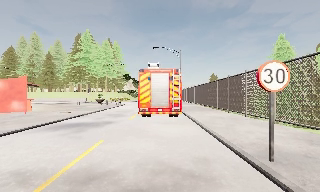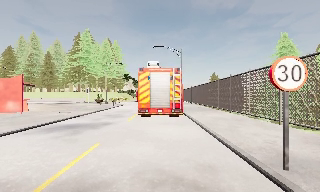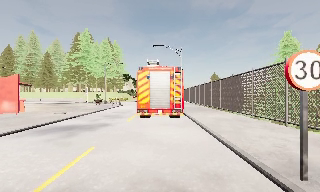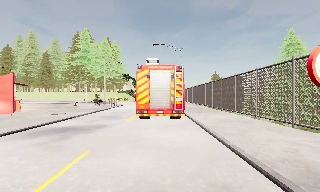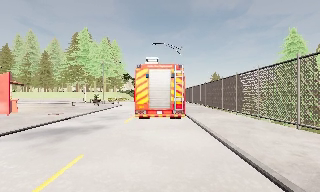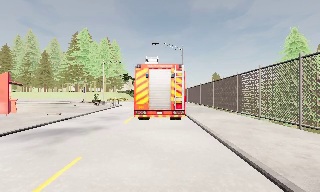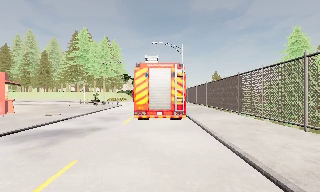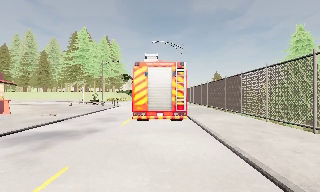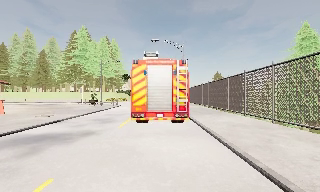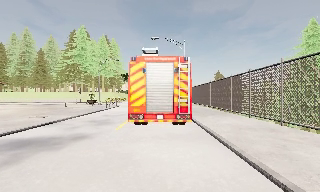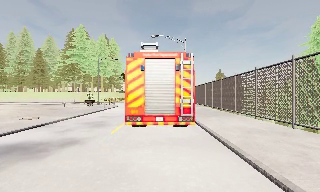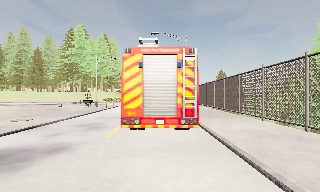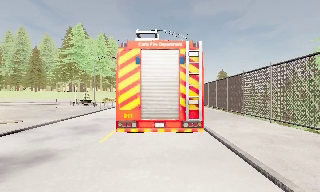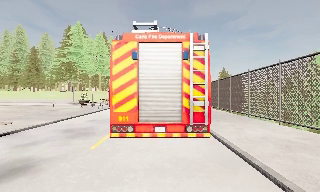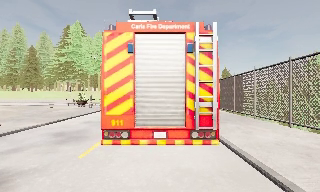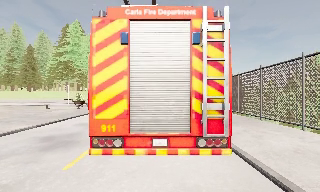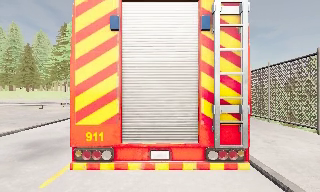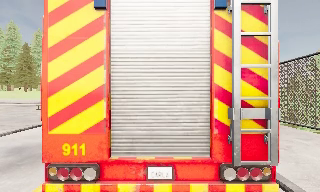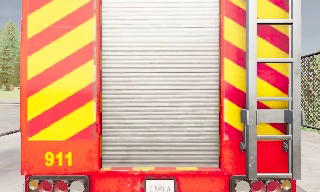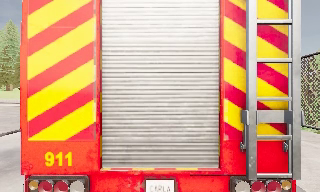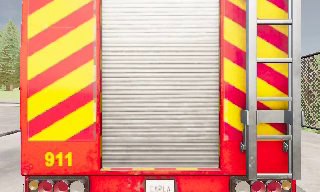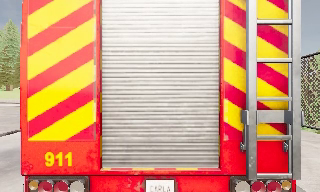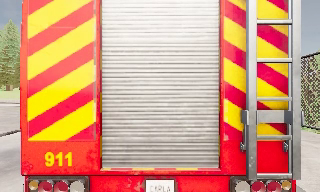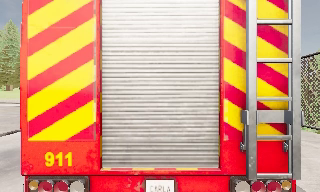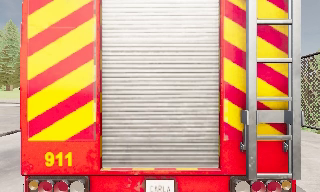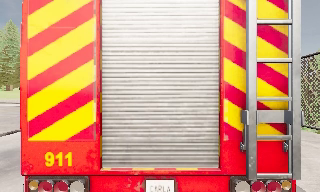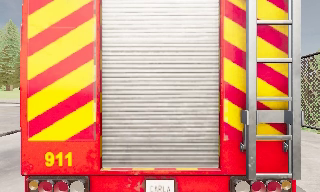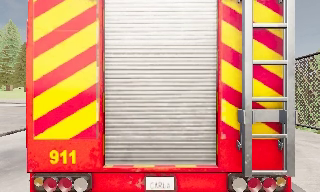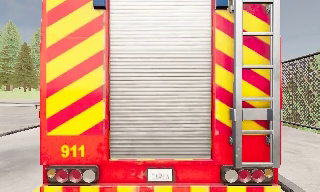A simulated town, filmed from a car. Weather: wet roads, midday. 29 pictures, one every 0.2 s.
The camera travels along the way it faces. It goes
forward.
0.0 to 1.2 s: The camera travels forward, about 2 m, so what stands in front looms larger. It loses speed.
1.2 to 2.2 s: The camera travels forward, about 3 m, so what stands in front looms larger. It gains speed.
2.2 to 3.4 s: The camera travels forward, about 4 m, so what stands in front looms larger.
3.4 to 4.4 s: The camera shifts only a little, or ends up much as it began.
4.4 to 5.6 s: The camera keeps its place and its aim.
The film runs forward here.
